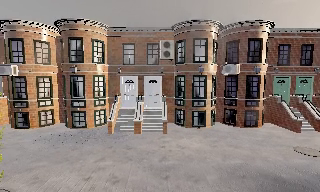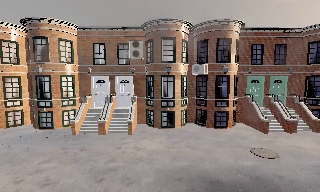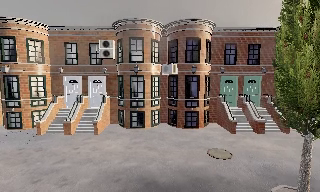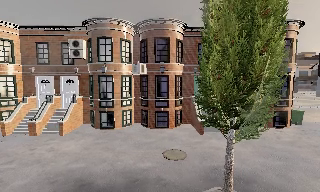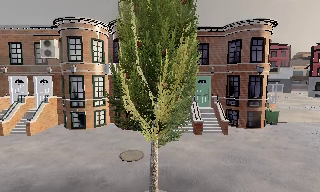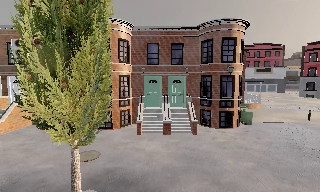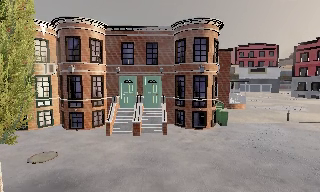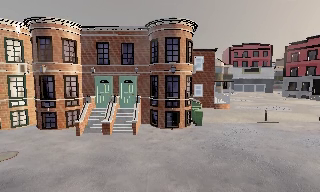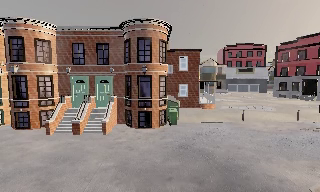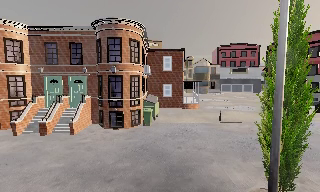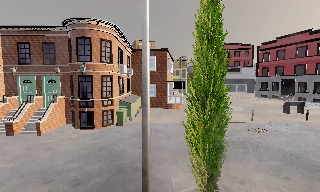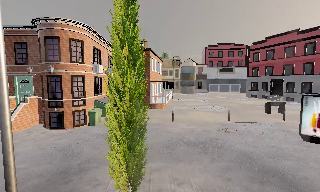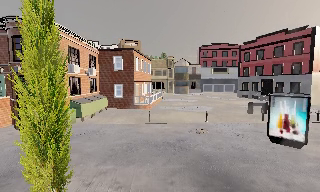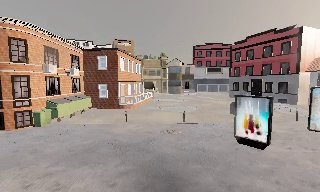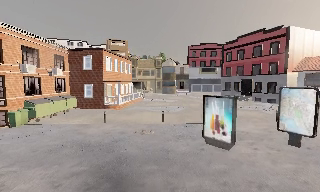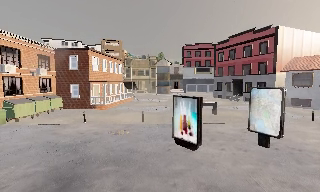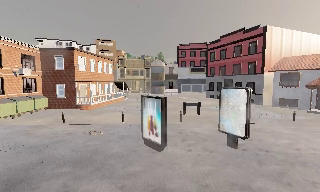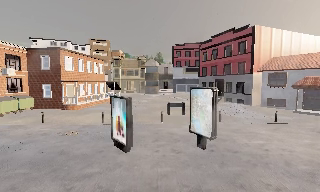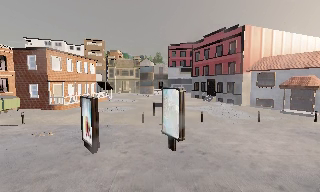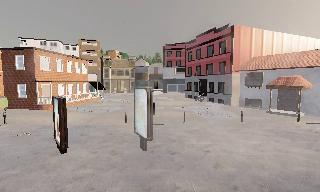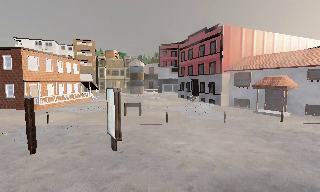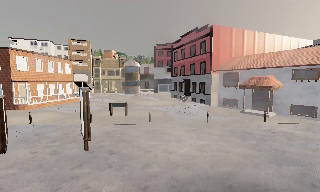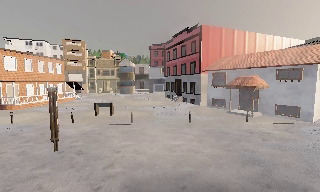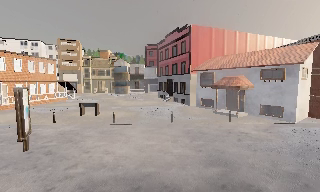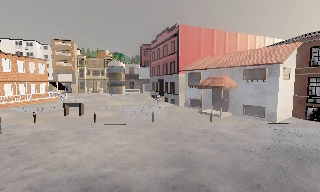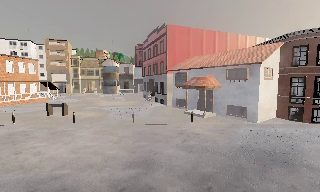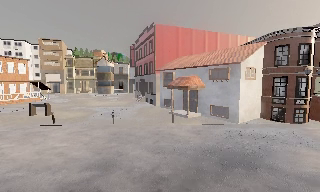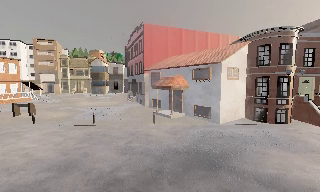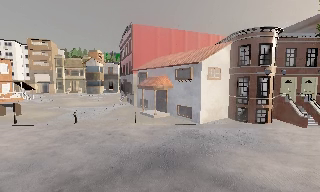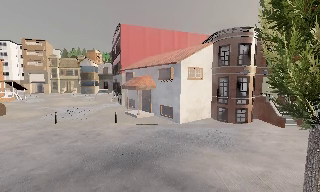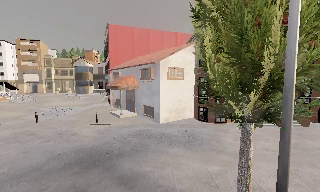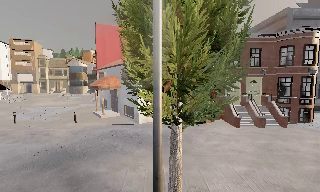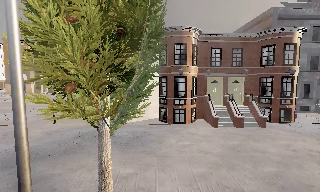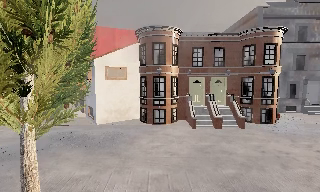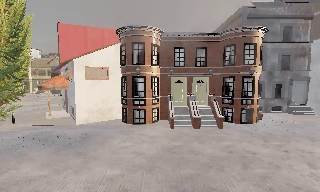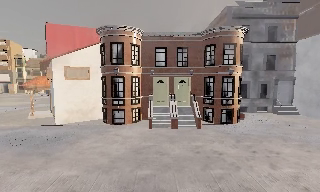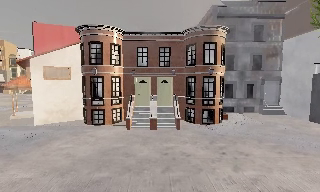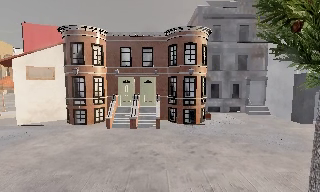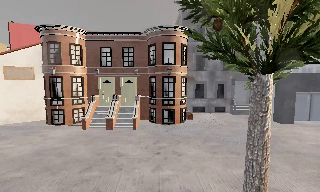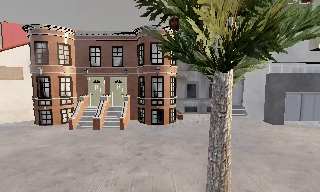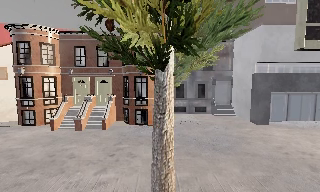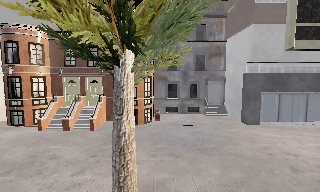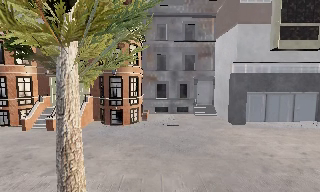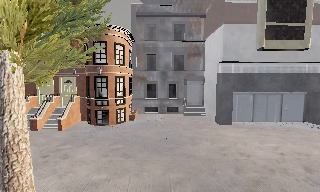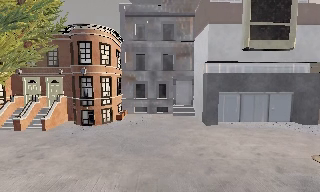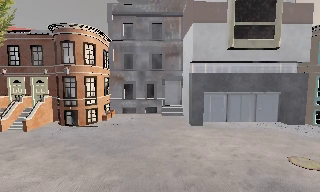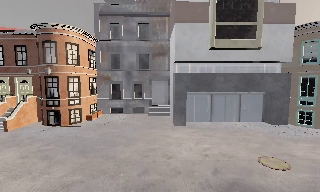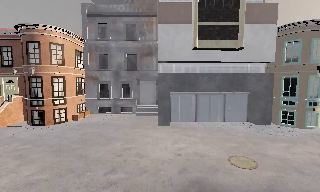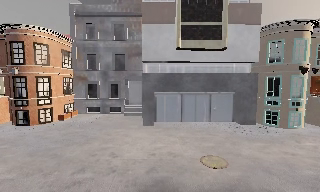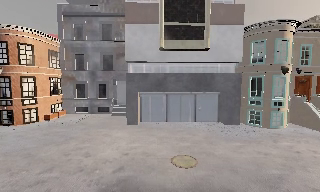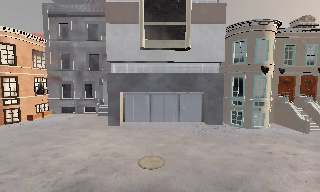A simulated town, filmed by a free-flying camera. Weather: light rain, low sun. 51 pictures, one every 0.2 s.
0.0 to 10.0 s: The camera travels to its right, about 75 m, so close, fixed things drift to the left.
The film runs backward here.
